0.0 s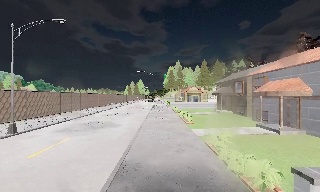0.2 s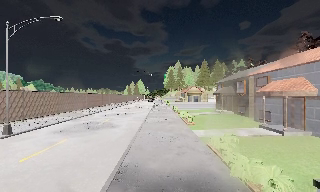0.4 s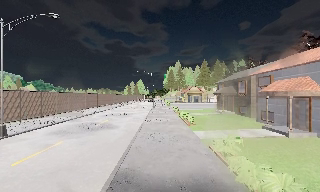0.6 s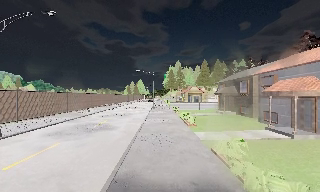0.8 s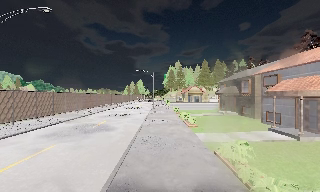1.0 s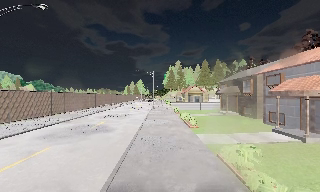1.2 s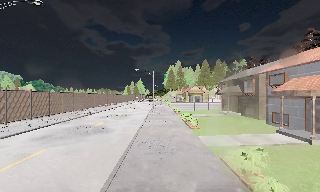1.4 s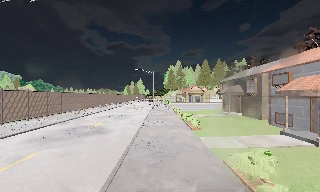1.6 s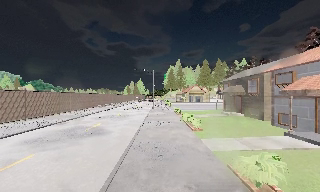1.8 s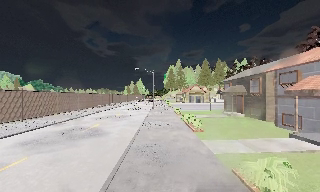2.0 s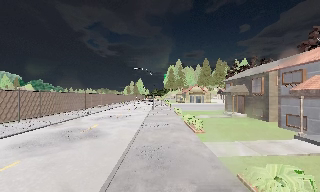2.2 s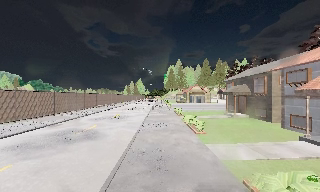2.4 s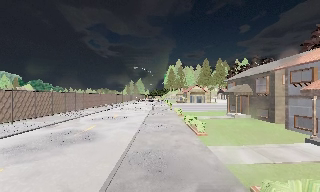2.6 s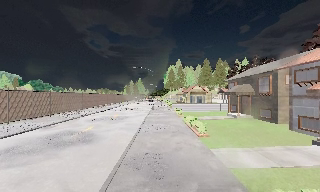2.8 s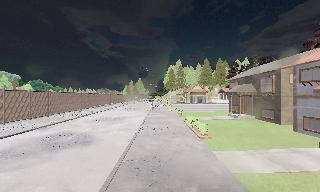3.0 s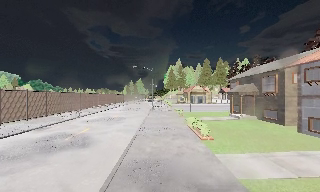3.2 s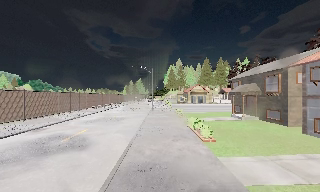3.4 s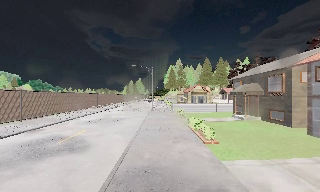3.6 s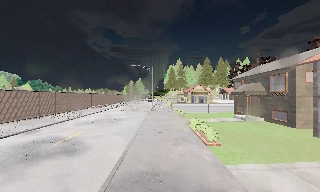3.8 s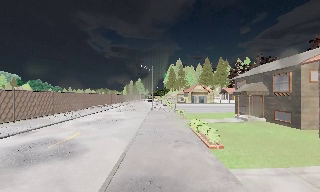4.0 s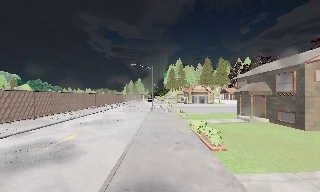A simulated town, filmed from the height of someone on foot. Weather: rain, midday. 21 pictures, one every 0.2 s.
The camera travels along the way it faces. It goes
forward.
0.0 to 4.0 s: The camera travels forward, about 7 m, so what stands in front looms larger.
The film runs forward here.
